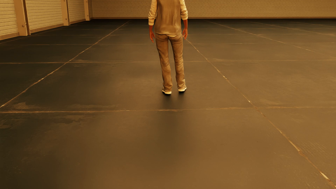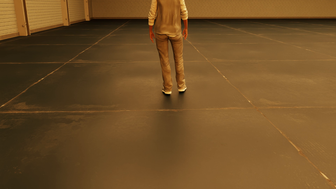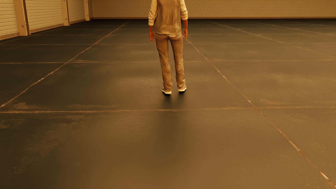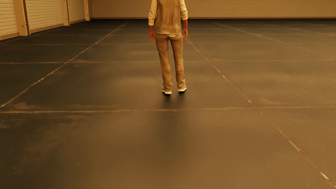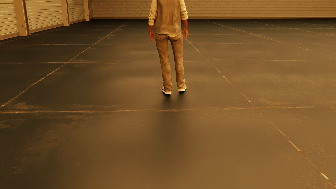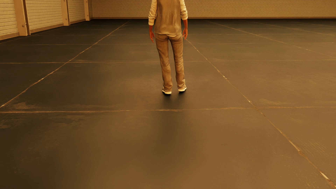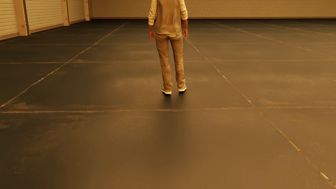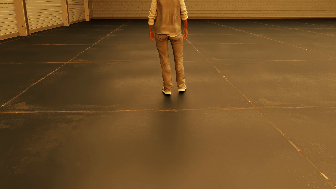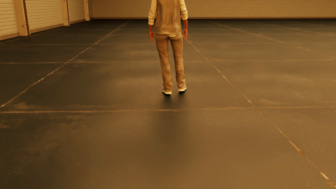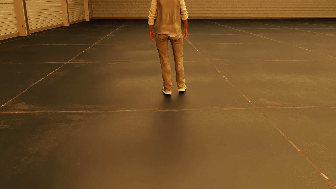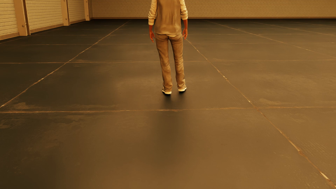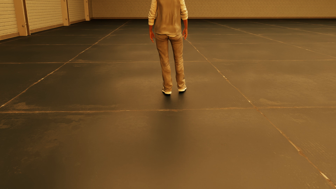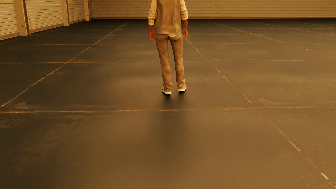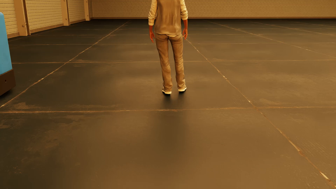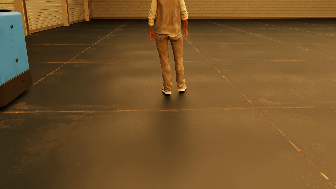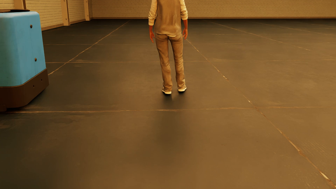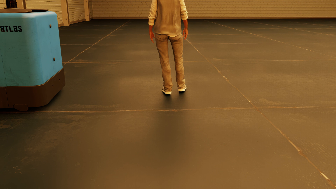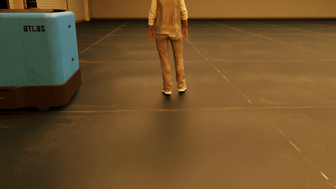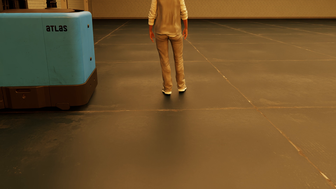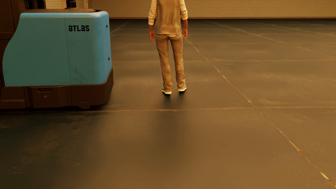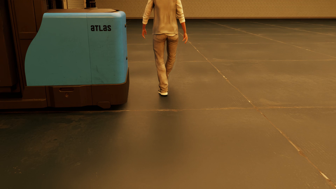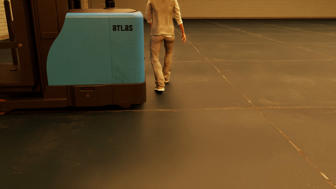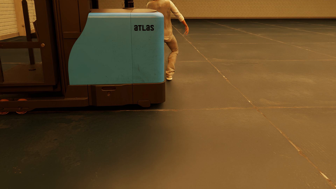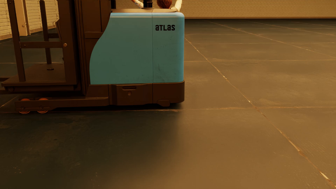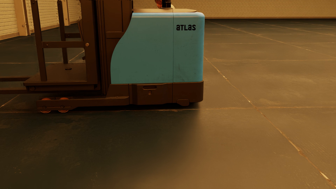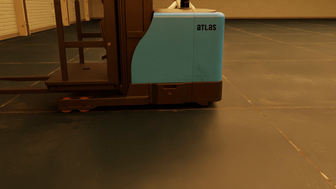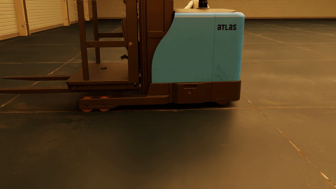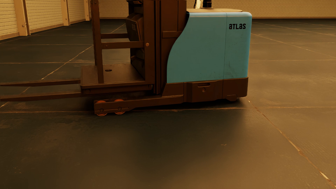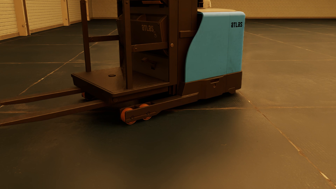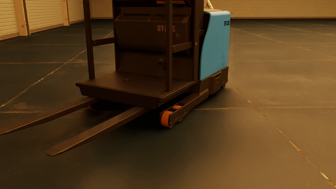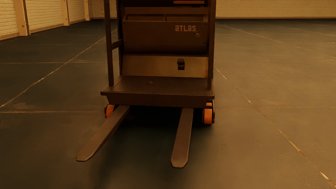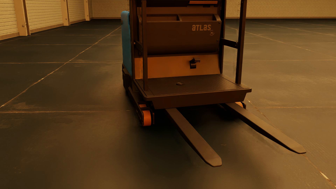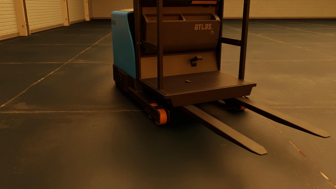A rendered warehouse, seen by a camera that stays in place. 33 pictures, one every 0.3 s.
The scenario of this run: Near miss between a forklift and a person.
